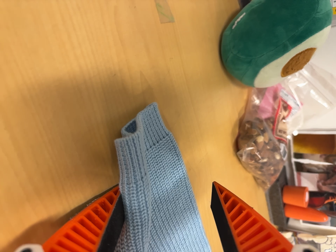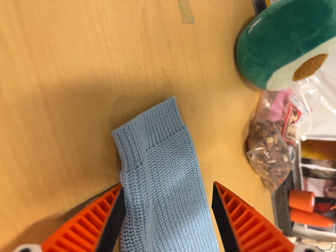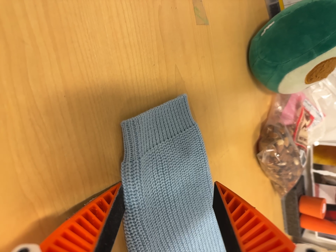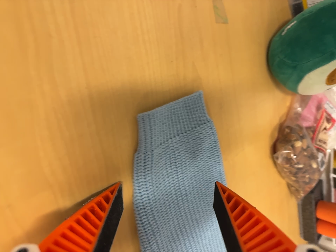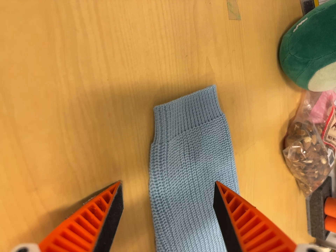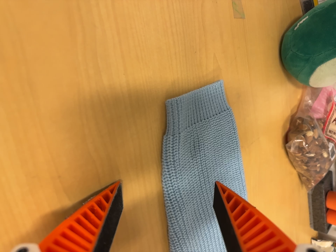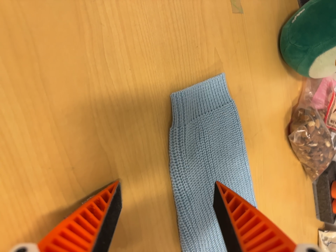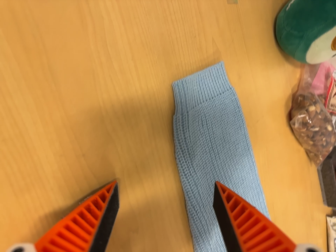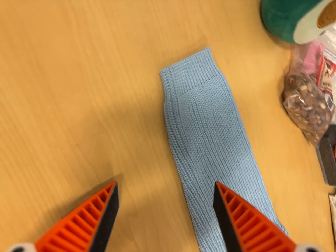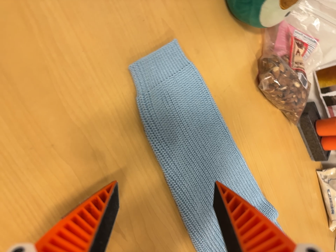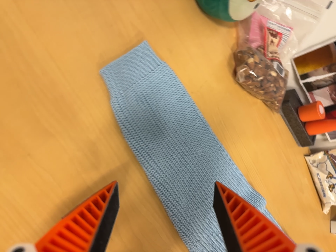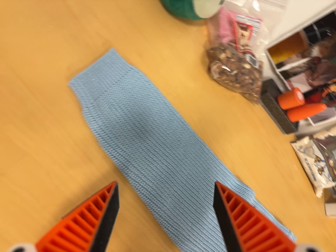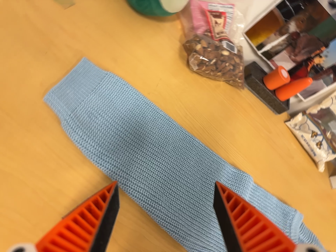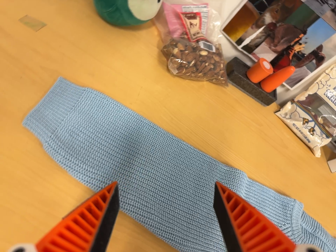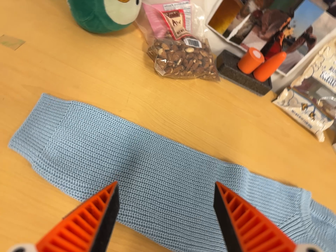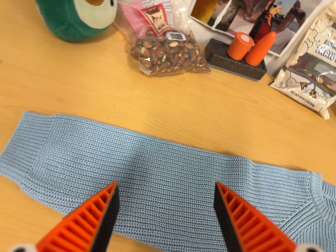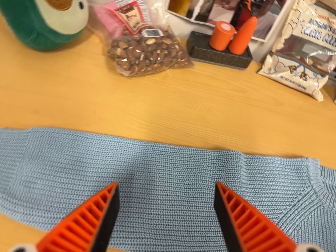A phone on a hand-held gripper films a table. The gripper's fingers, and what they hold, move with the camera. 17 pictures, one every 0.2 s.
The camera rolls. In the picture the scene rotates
counterclockwise.
0.0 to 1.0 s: The camera travels backward and toward the bottom of its view, about 7 cm, so what stands in front gets smaller.
1.0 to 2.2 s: The camera travels to its right, toward the bottom of its view and backward, about 10 cm, so close, fixed things drift to the left. It rolls about its line of sight by about 30 degrees, and the scene rotates counterclockwise.
2.2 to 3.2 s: The camera travels to its right, about 12 cm, so close, fixed things drift to the left. It rolls about its line of sight by about 40 degrees, and the scene rotates counterclockwise.
The film runs backward here.
